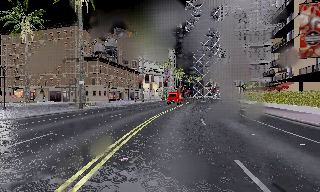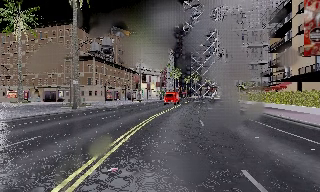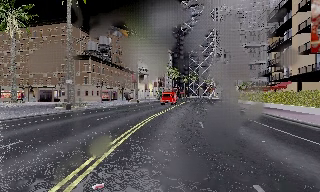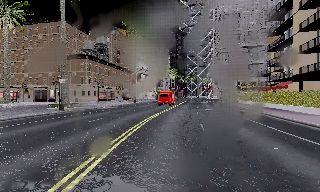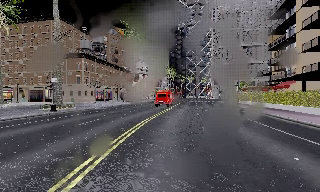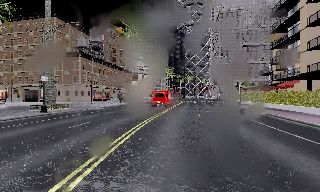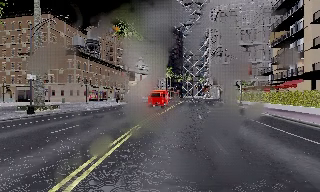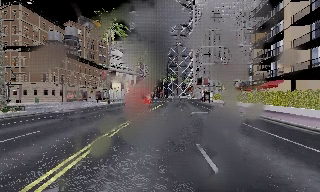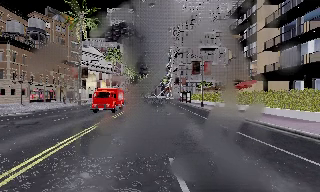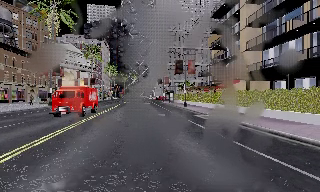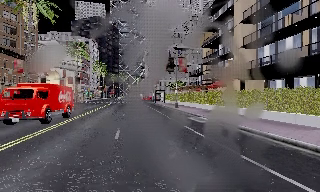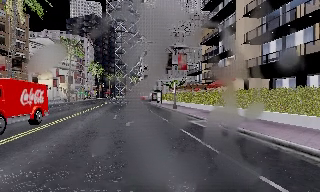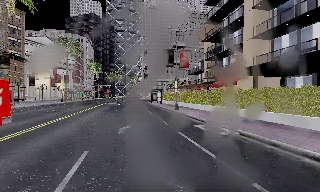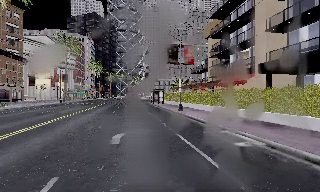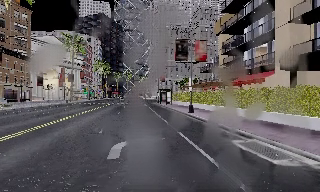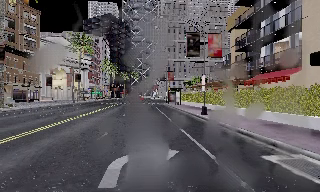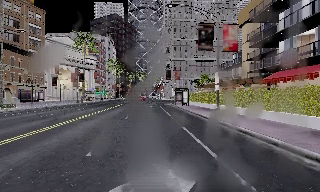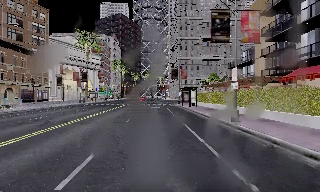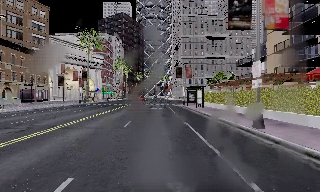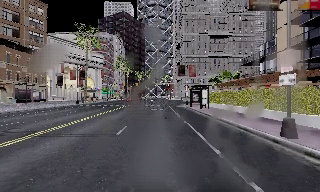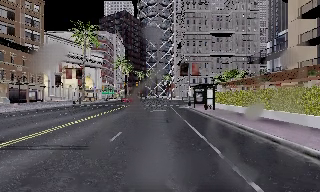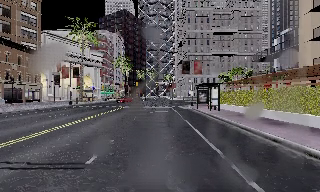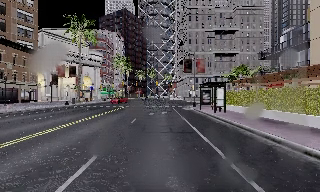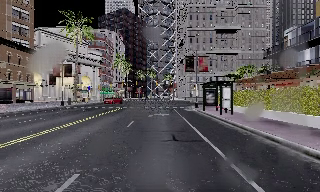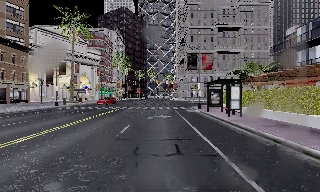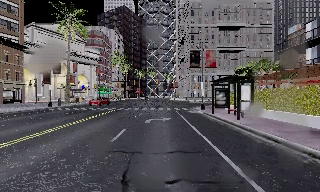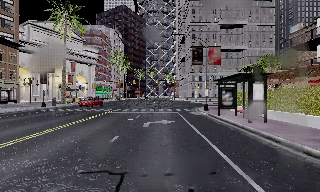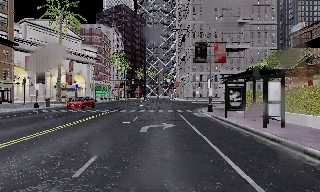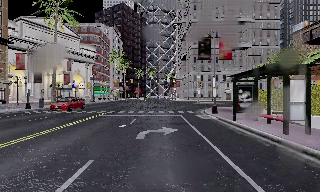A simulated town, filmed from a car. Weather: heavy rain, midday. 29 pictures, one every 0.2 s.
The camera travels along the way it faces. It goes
forward.
0.0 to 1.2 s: The camera travels forward, about 5 m, so what stands in front looms larger. It gains speed.
1.2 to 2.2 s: The camera swings to its right by about 25 degrees, and the scene slides to the left. It travels forward, about 8 m, so what stands in front looms larger.
2.2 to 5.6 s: The camera swings to its left by about 10 degrees, and the scene slides to the right. It travels forward, about 25 m, so what stands in front looms larger.
The film runs forward here.
